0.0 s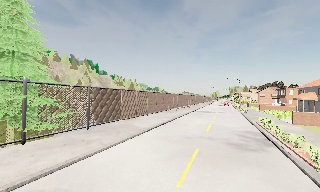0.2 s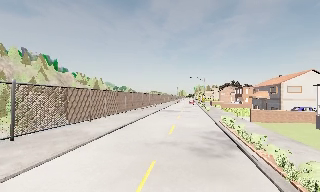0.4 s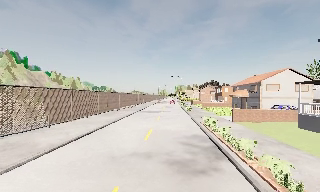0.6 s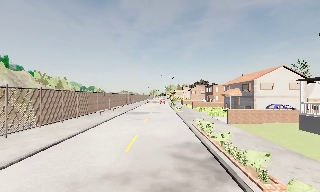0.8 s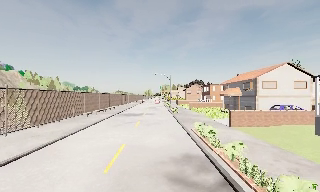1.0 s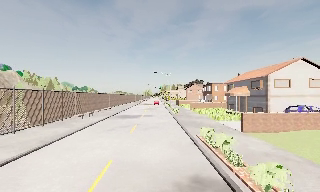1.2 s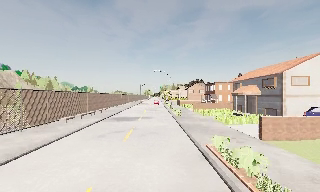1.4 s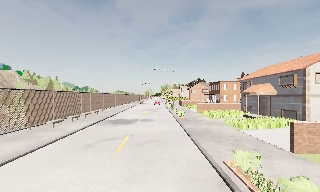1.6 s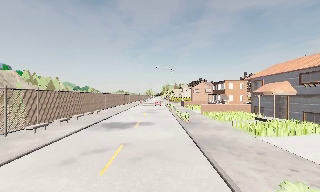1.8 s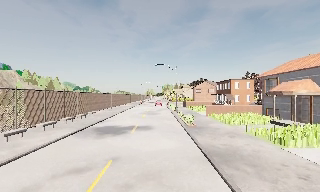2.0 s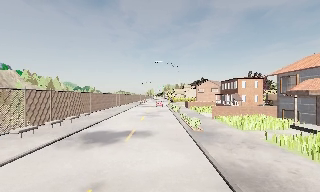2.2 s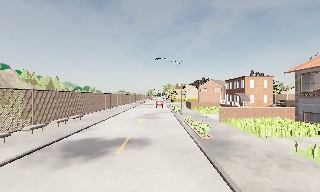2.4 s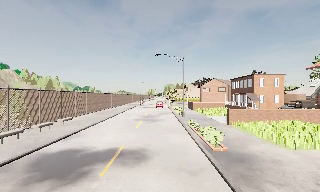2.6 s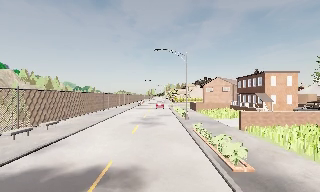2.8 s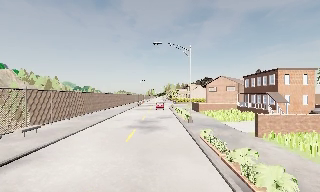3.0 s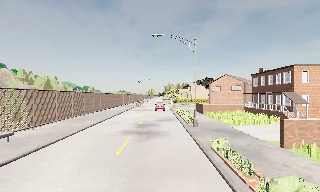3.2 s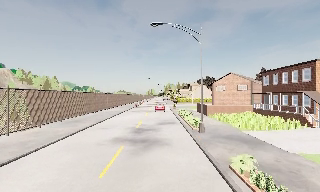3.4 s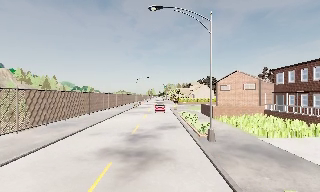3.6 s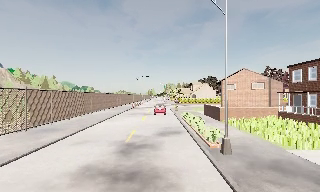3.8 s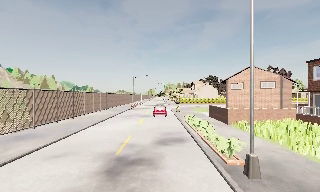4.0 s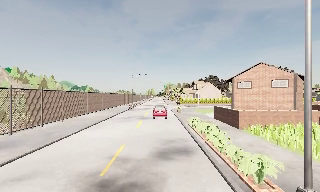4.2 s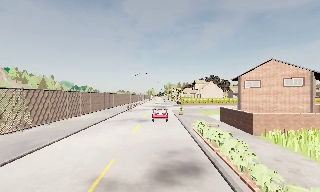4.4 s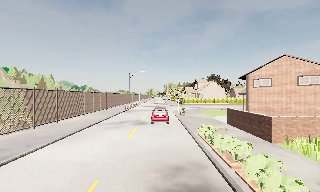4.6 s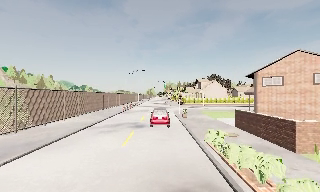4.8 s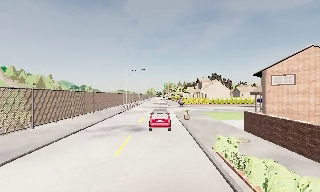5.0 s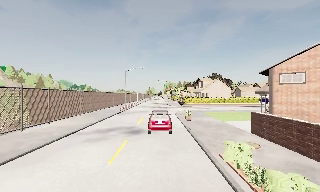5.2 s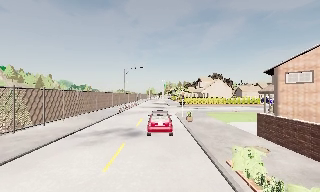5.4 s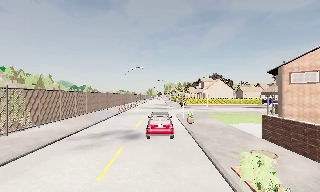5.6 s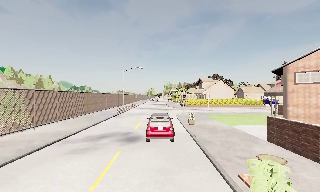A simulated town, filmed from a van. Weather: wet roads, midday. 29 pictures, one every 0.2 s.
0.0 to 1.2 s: The camera pans to its right, which is clockwise from overhead, by about 25 degrees. It travels forward, about 12 m, so what stands in front looms larger.
1.2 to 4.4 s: The camera travels forward, about 35 m, so what stands in front looms larger.
4.4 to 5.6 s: The camera travels forward, about 5 m, so what stands in front looms larger. It loses speed.
The film runs forward here.
